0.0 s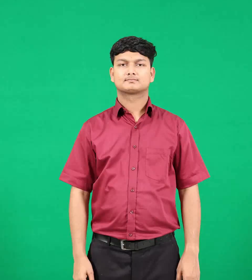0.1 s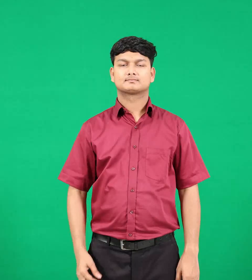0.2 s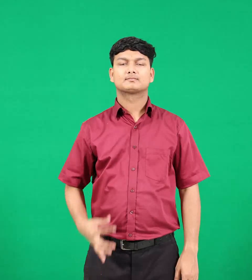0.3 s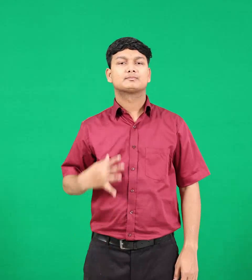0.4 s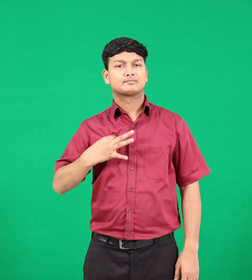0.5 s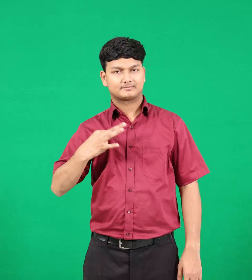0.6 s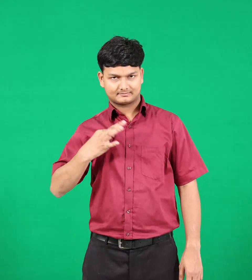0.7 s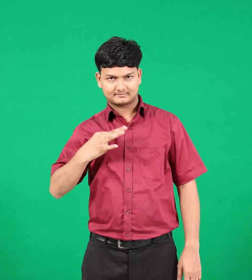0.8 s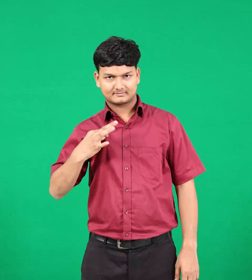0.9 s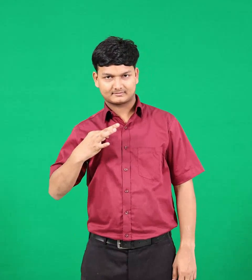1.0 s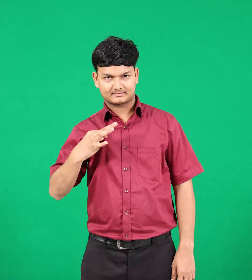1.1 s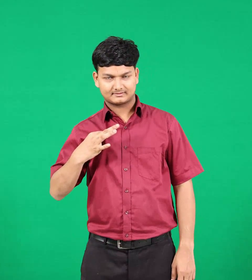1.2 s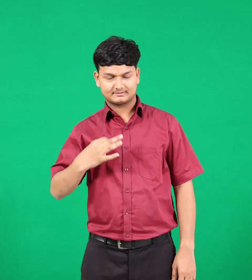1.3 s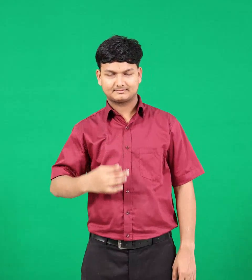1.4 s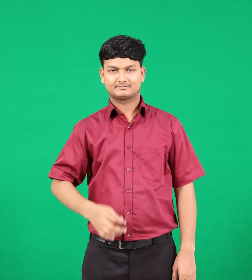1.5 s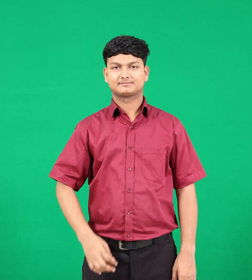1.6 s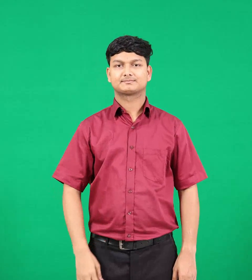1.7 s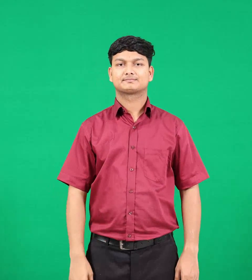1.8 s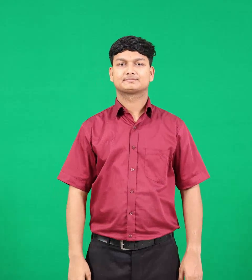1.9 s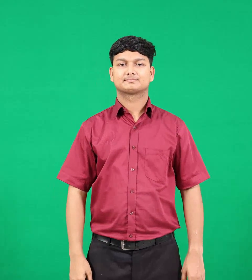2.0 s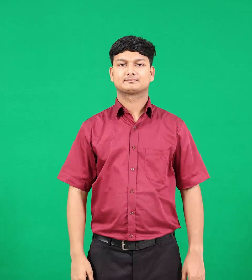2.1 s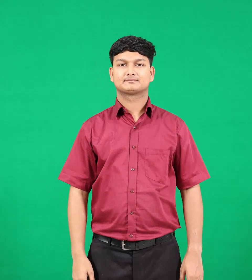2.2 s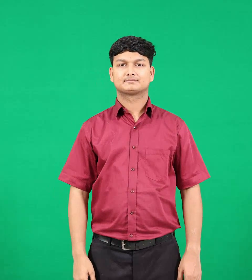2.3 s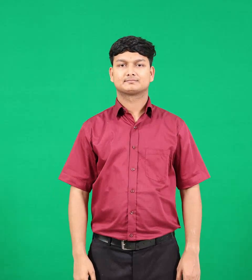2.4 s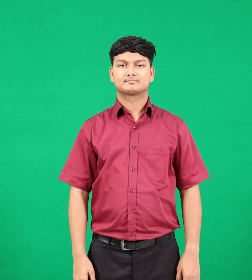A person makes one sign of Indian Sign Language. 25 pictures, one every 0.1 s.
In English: cloth
